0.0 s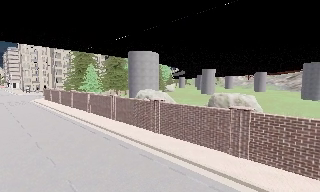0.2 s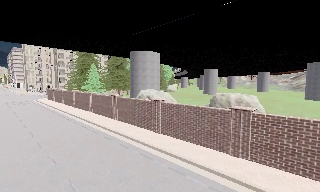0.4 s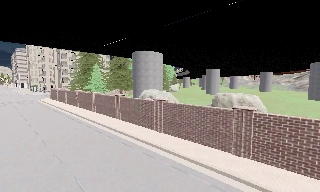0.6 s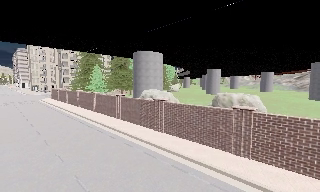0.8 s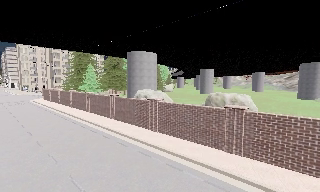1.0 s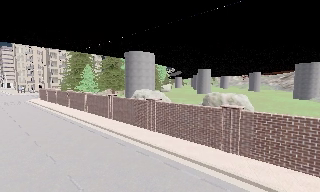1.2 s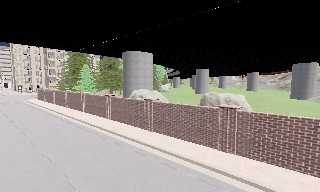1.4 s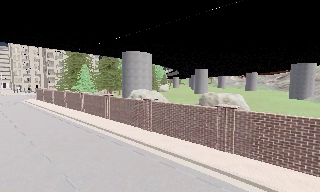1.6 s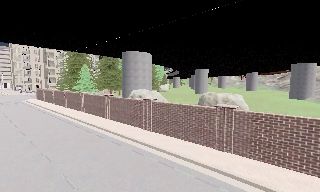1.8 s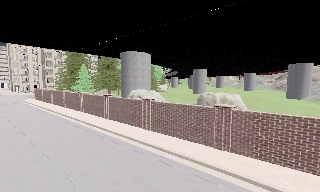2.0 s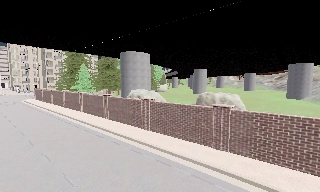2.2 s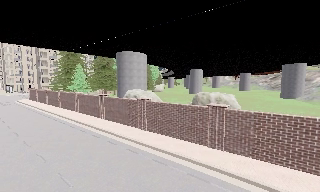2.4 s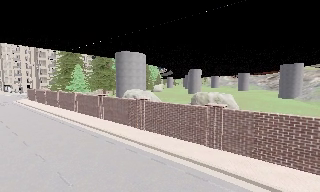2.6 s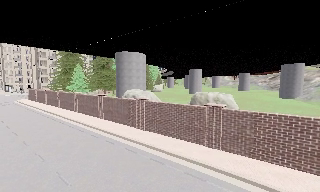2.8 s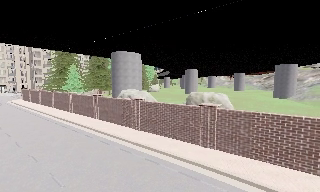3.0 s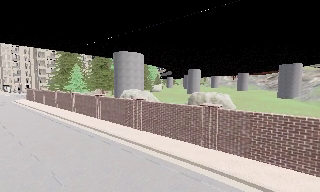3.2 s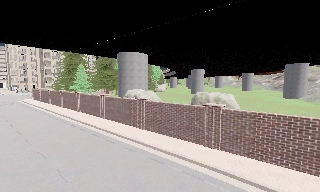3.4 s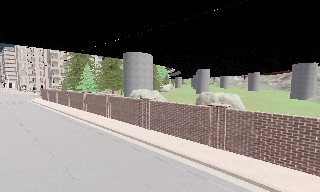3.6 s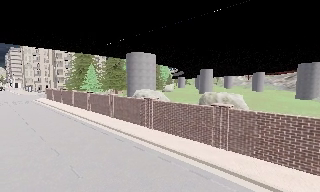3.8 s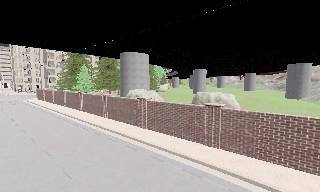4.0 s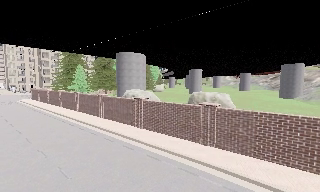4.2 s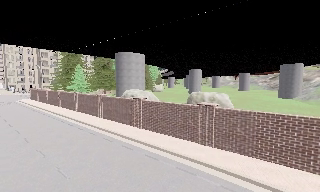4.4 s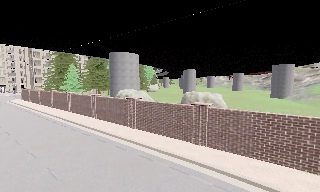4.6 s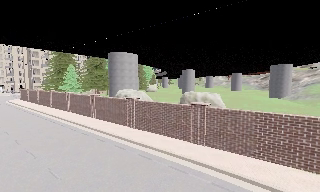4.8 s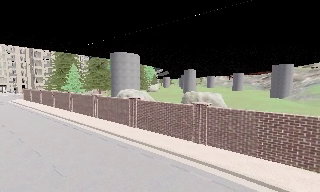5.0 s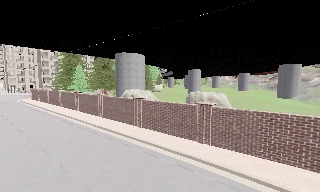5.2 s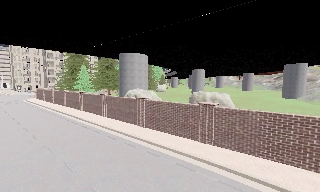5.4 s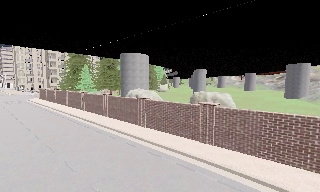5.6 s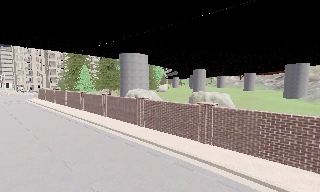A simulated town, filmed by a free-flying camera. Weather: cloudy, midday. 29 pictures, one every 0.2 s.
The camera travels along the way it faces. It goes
backward.
0.0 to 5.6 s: The camera travels backward and to its right, about 2 m, so what stands in front gets smaller.
The film runs backward here.
